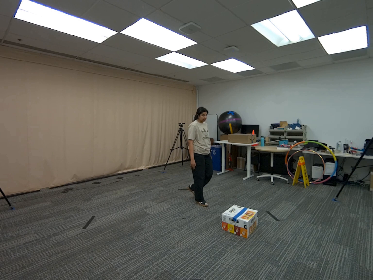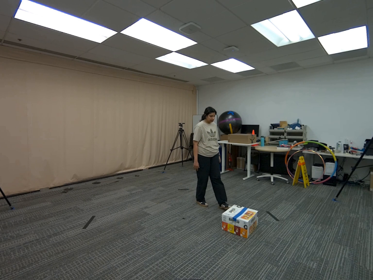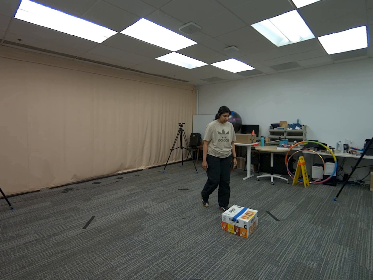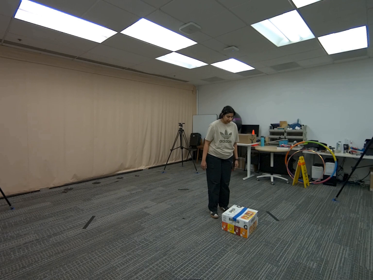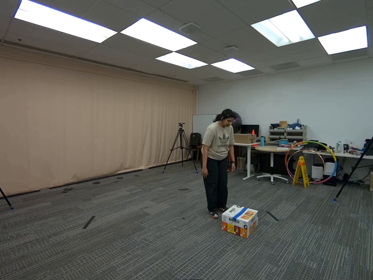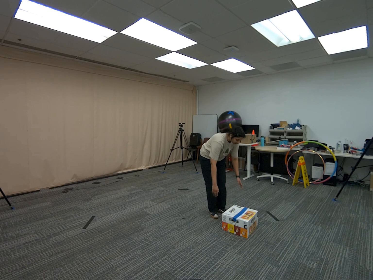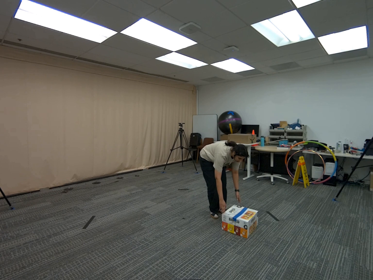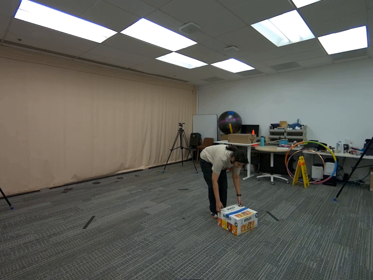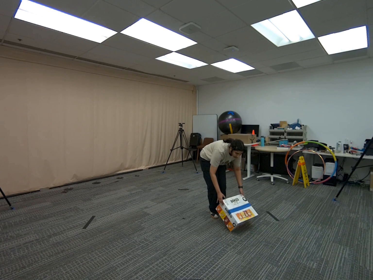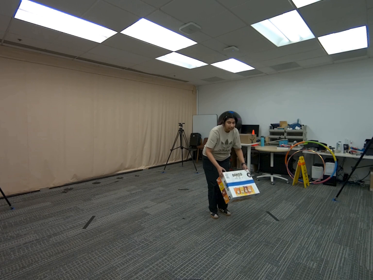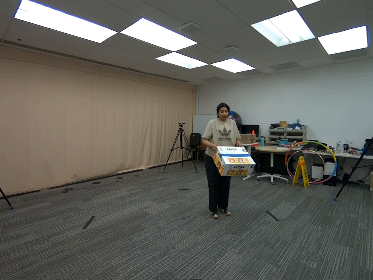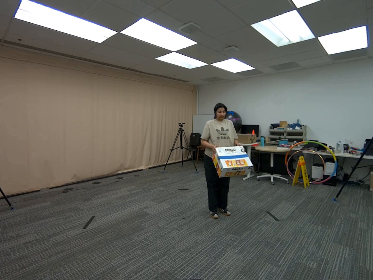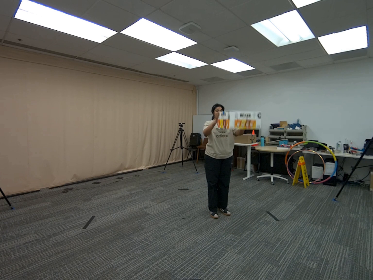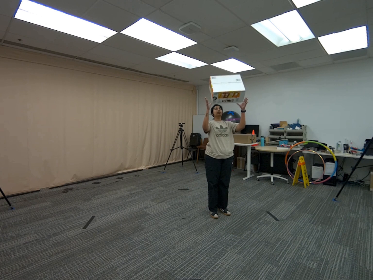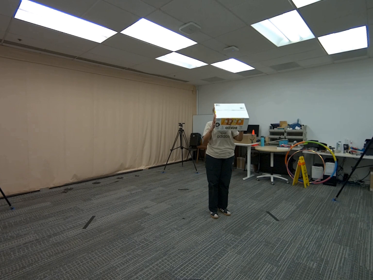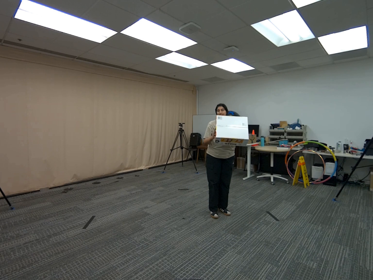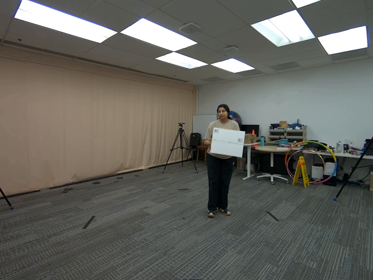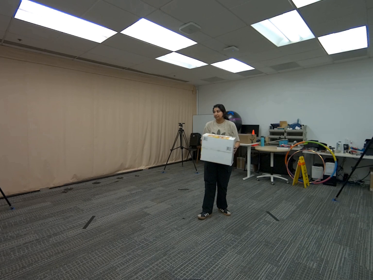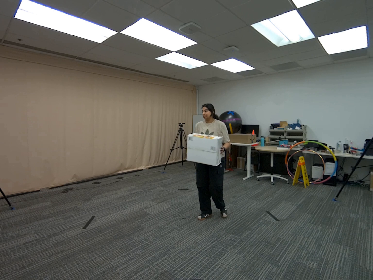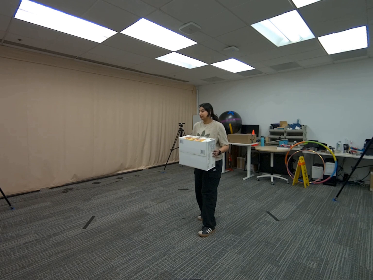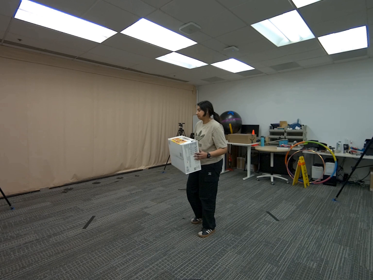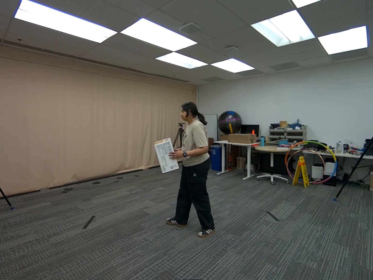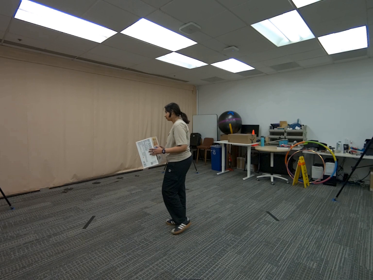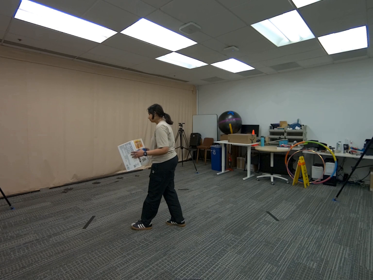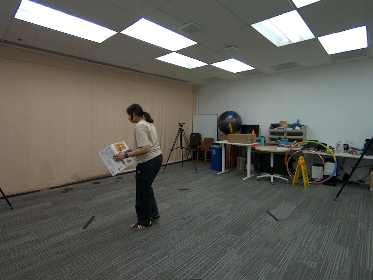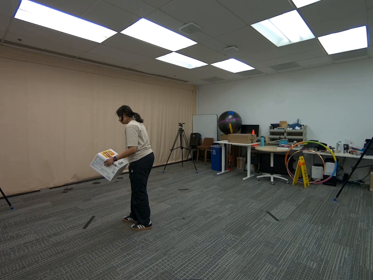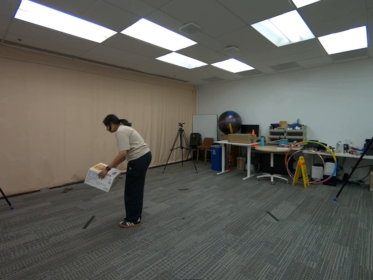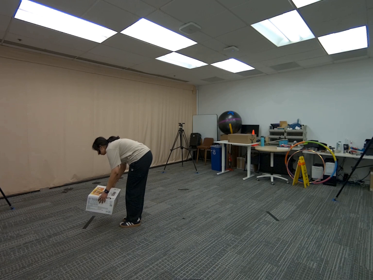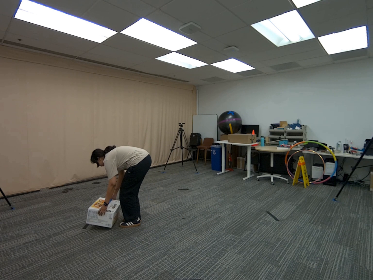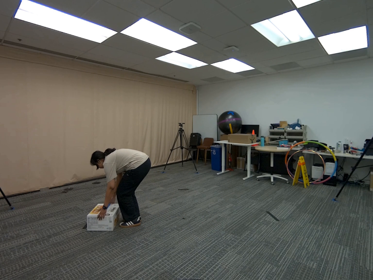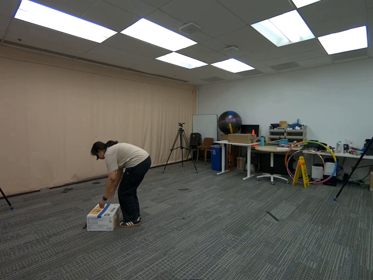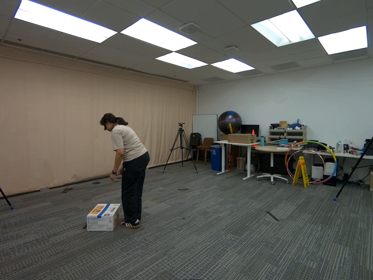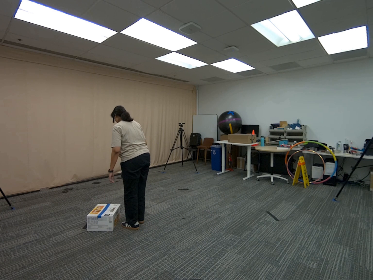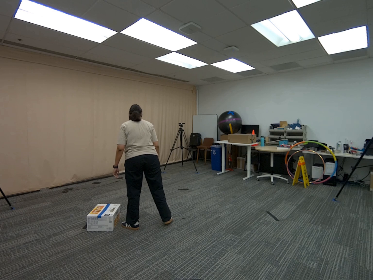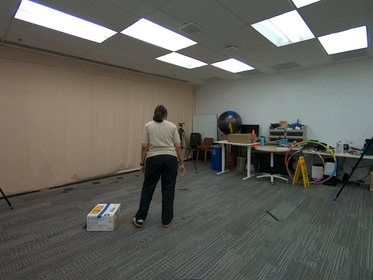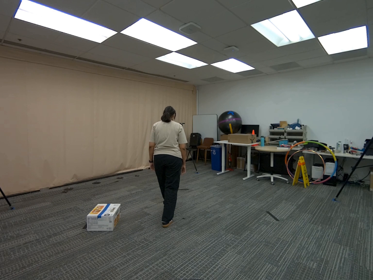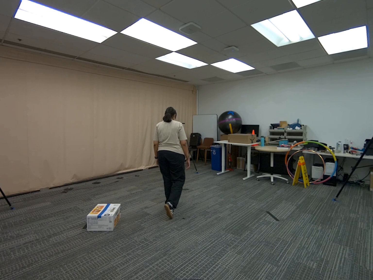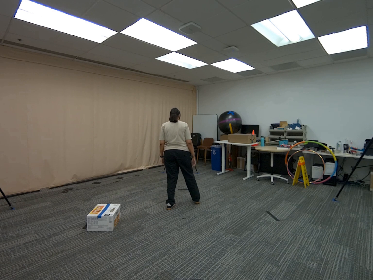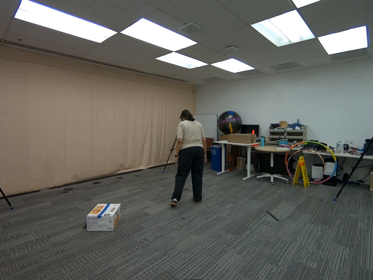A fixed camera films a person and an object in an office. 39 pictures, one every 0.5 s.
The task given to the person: Walk to the snack box and pick the box up and toss it up and catch the box and place the box back to the ground.
